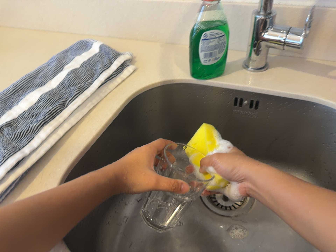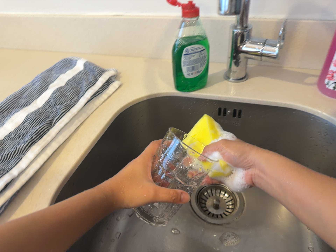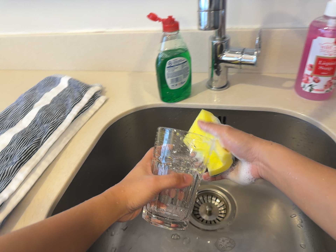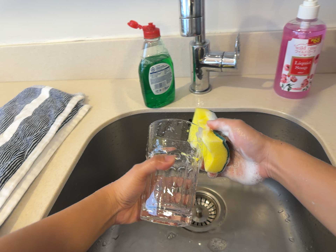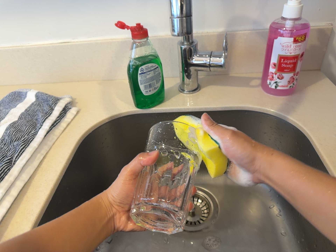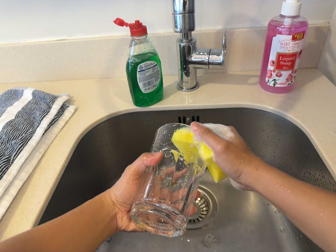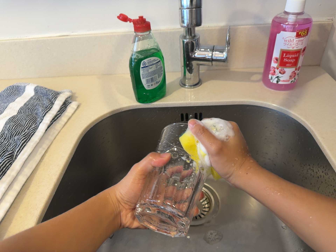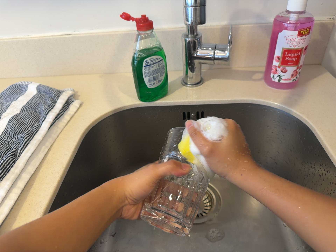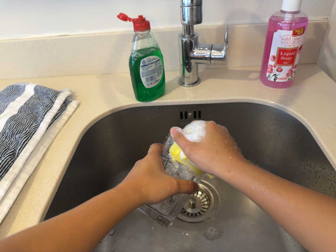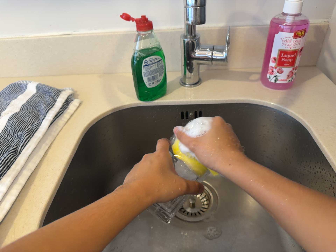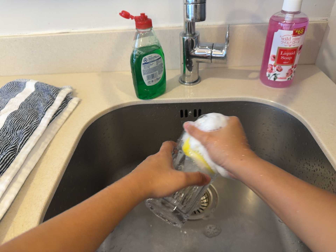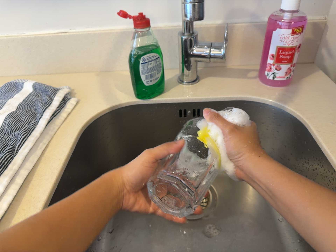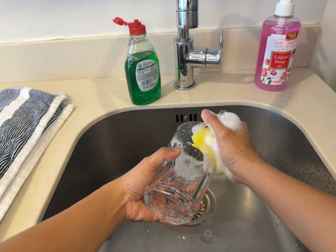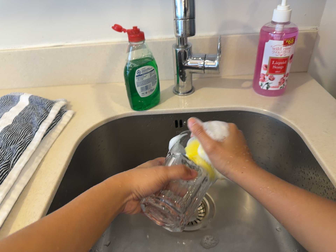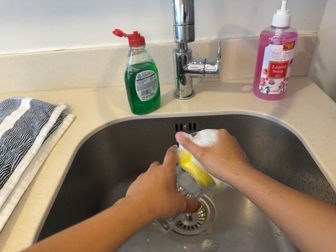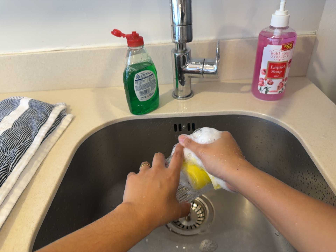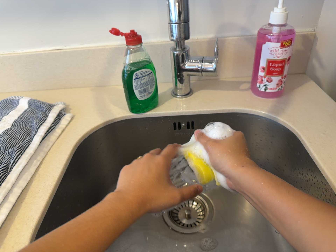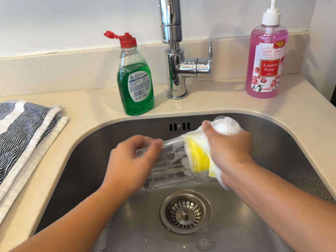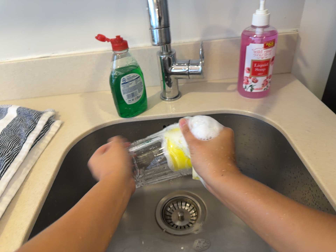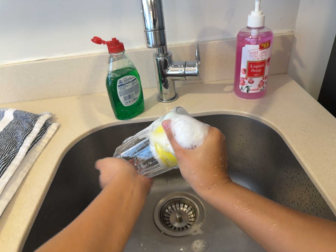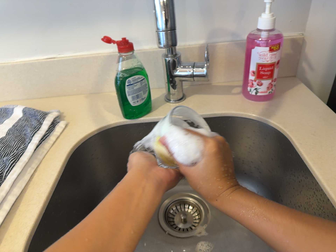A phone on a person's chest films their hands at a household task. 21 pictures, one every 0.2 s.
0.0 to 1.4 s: The camera pans to its right by about 15 degrees. It rolls about its line of sight by about 10 degrees, and the scene rotates counterclockwise.
1.4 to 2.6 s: The camera keeps its place and its aim.
2.6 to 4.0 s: The camera shifts only a little, or ends up much as it began.
The film runs forward here.
